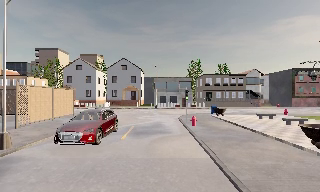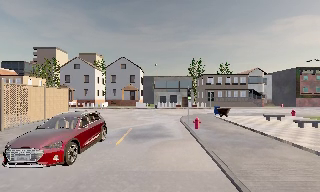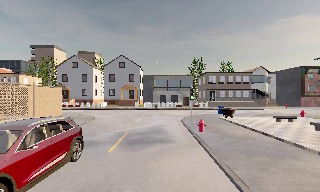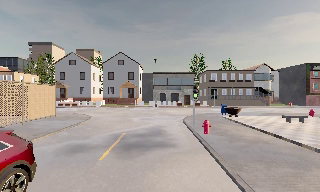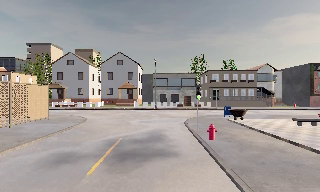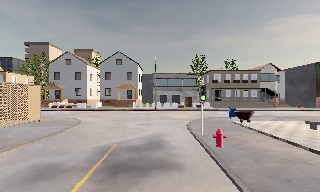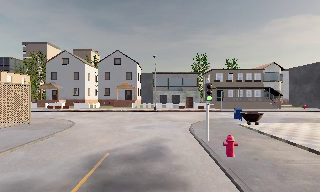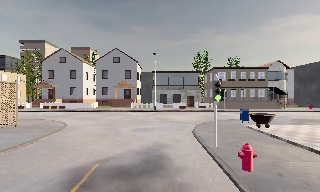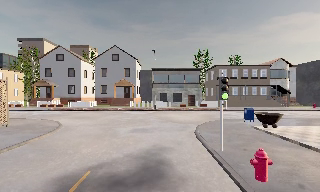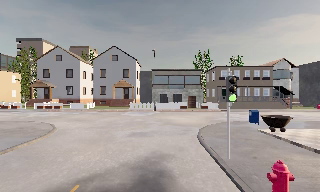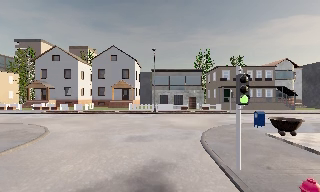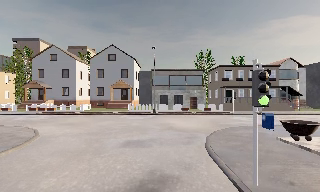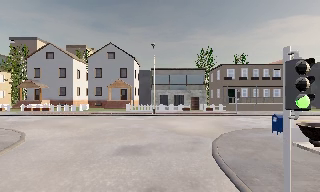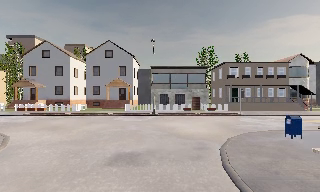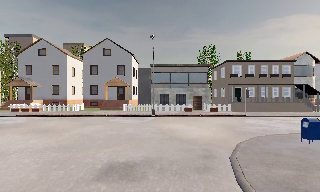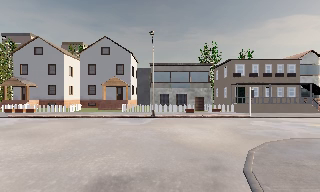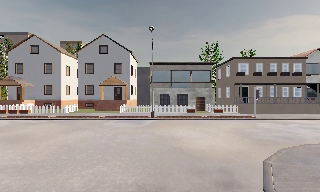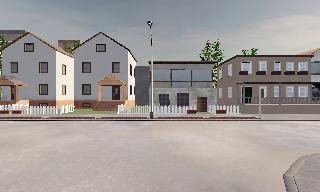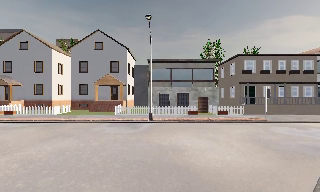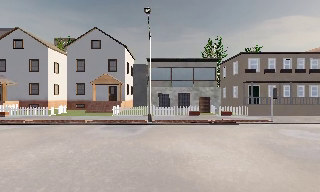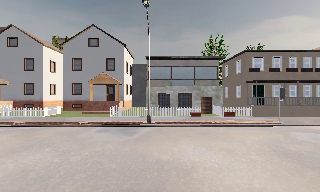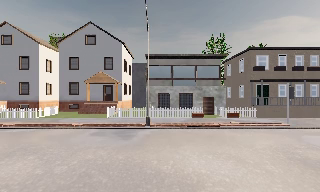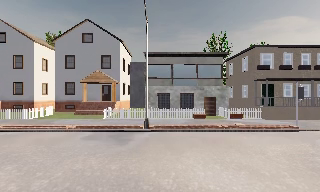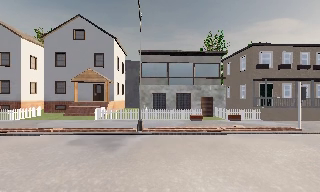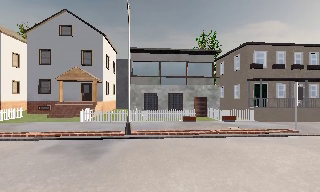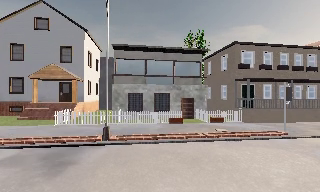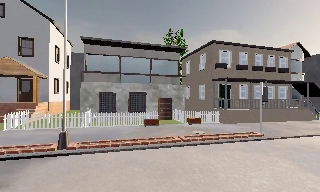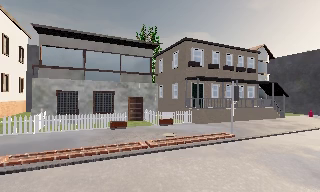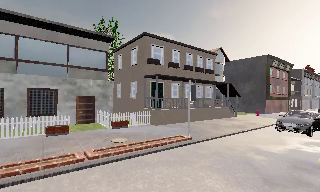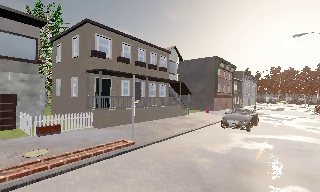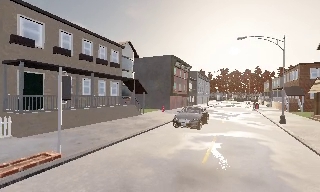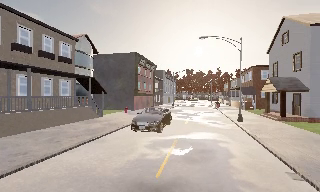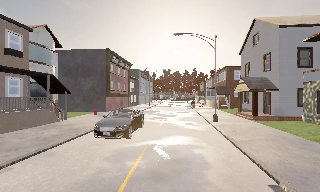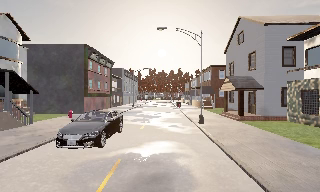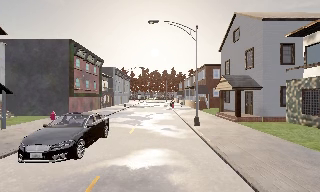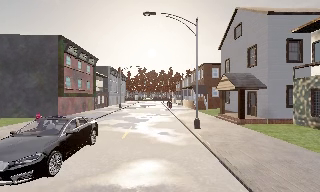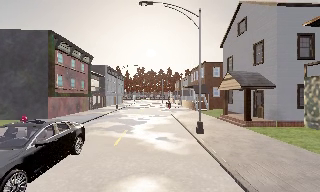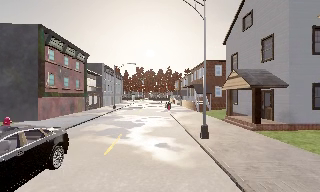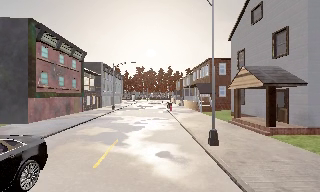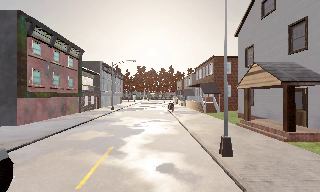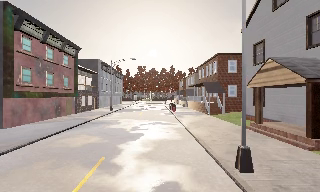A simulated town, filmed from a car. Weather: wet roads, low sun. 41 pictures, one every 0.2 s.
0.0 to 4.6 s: The camera travels forward, about 20 m, so what stands in front looms larger.
4.6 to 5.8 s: The scene slides to the left, as the camera pans about 50 degrees to its right. It travels forward and to its right, about 7 m.
5.8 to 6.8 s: The camera swings to its right by about 40 degrees, and the scene slides to the left. It travels forward, about 6 m.
6.8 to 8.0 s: The camera travels forward, about 7 m, so what stands in front looms larger.
The film runs forward here.
